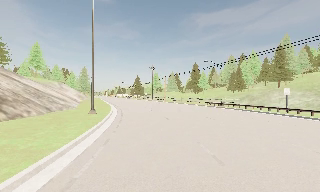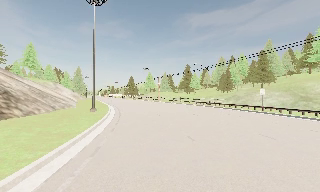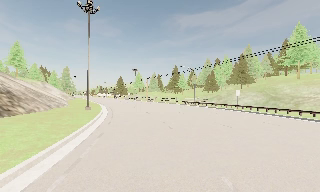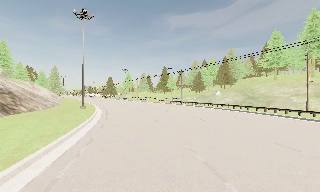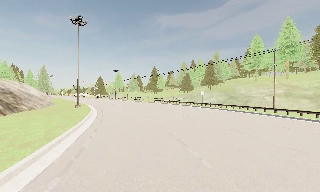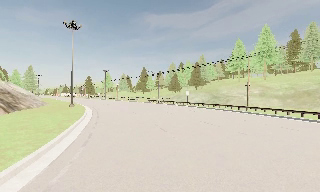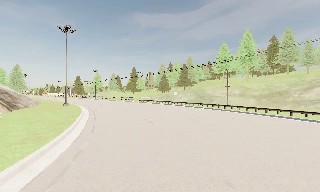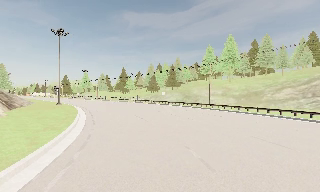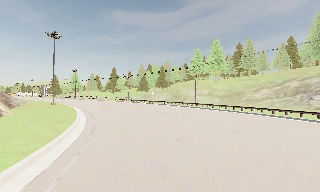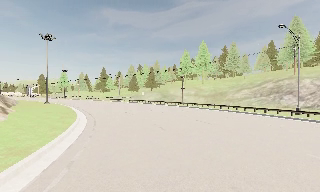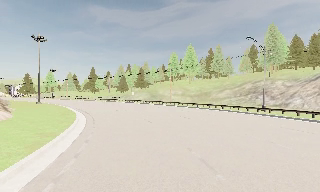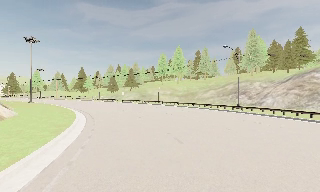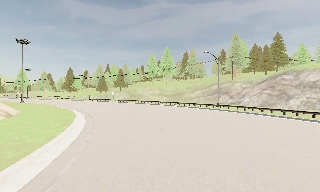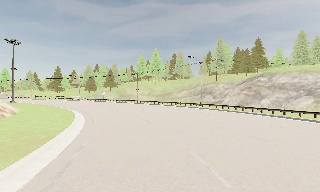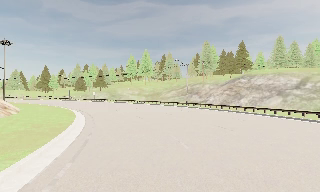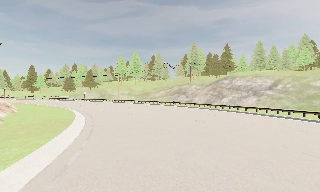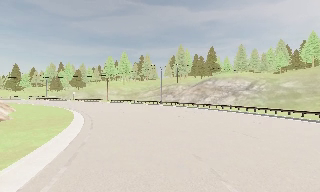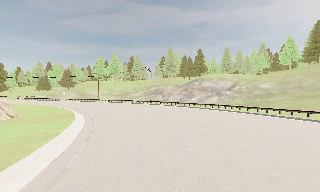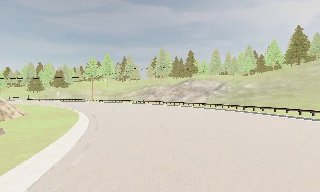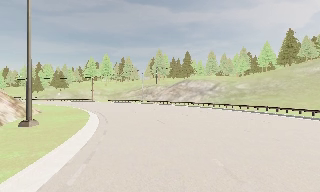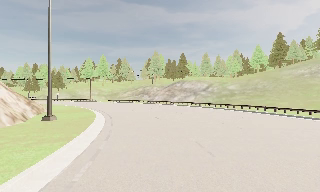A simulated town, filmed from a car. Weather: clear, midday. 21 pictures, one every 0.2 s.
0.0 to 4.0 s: The scene slides to the left, as the camera pans about 65 degrees to its right. It travels backward, about 45 m.
The film runs backward here.
